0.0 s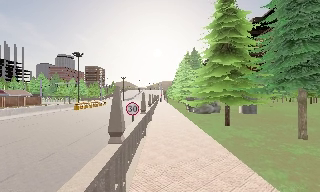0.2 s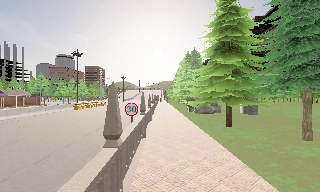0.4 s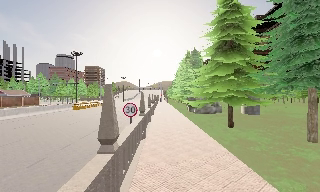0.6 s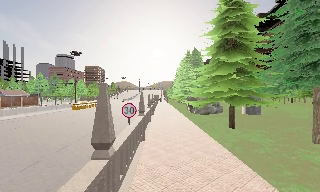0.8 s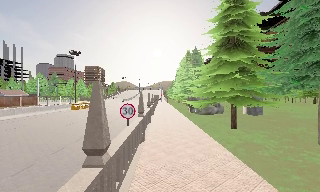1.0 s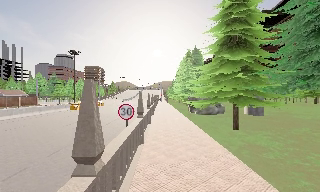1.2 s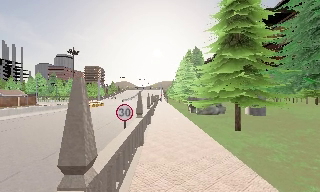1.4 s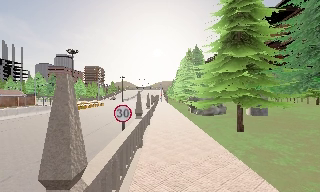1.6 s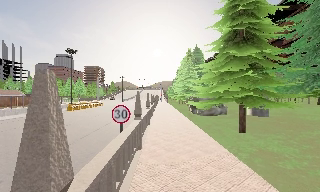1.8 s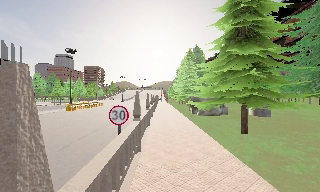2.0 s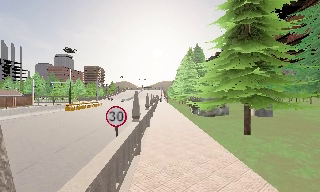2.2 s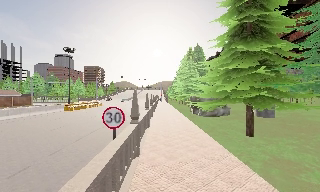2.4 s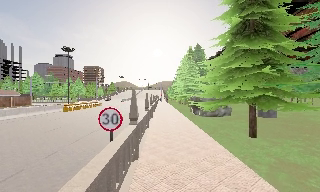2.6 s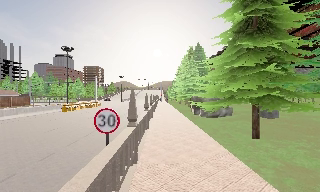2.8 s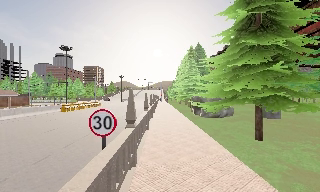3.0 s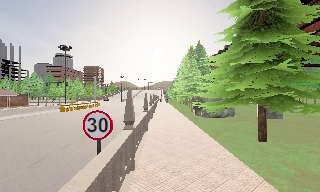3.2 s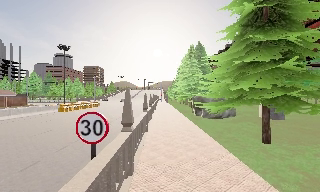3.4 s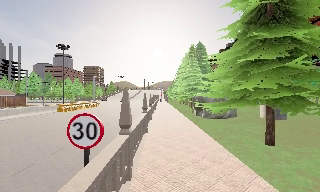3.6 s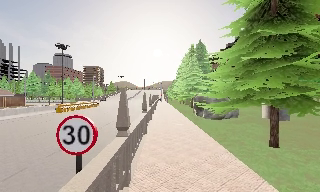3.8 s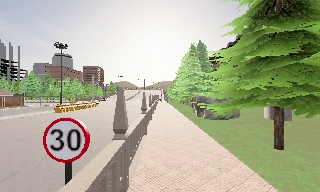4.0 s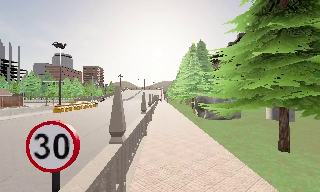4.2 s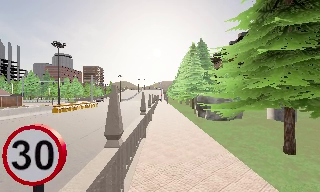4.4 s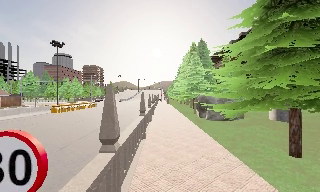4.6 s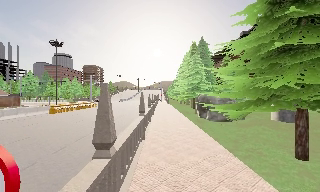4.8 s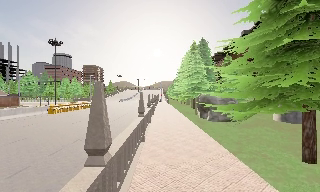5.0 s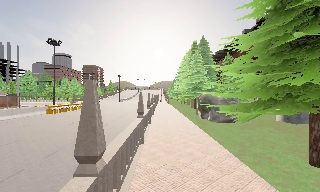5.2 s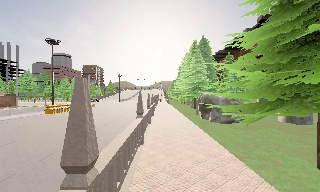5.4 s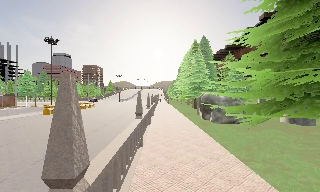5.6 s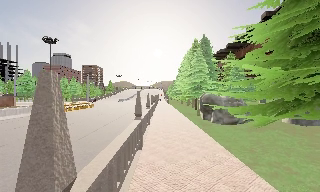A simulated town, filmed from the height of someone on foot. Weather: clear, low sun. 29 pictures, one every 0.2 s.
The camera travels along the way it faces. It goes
forward.
0.0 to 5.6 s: The camera travels forward, about 9 m, so what stands in front looms larger.
The film runs forward here.
